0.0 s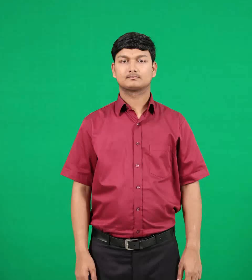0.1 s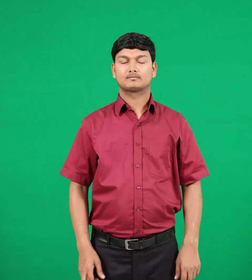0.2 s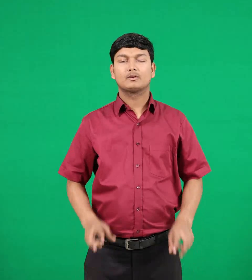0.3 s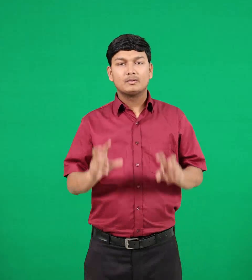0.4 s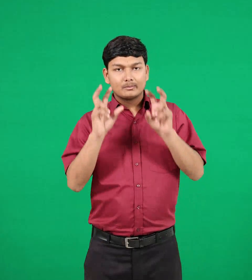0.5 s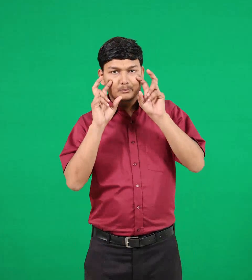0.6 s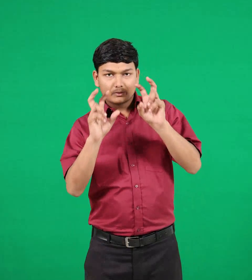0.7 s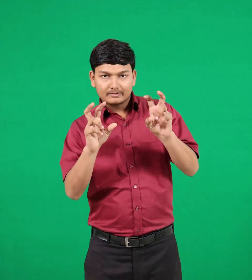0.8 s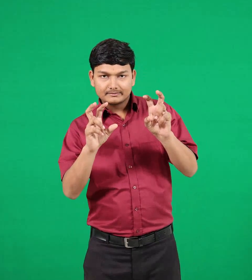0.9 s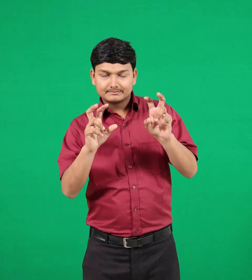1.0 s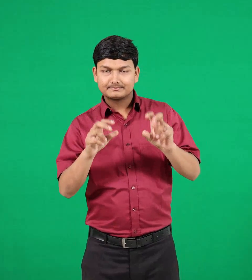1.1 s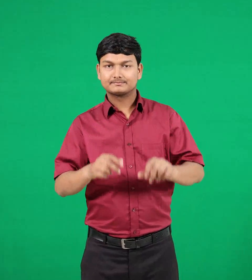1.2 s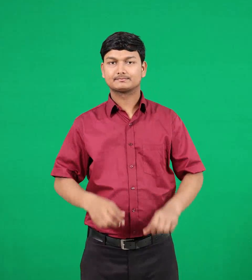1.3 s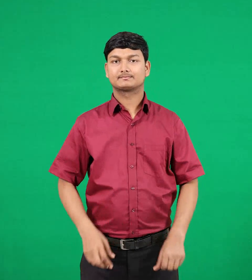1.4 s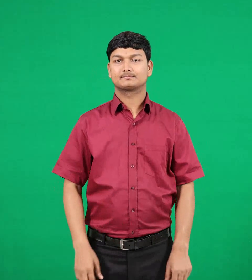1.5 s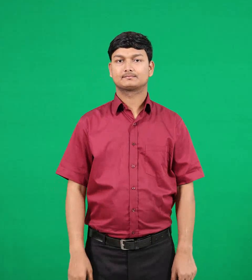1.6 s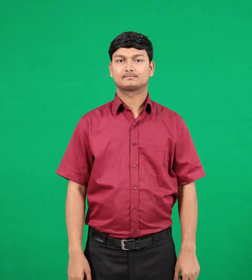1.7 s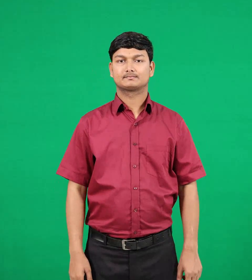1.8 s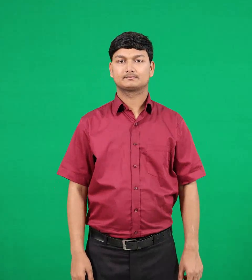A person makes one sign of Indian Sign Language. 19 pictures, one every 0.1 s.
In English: watch
